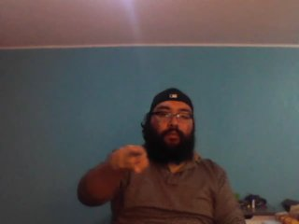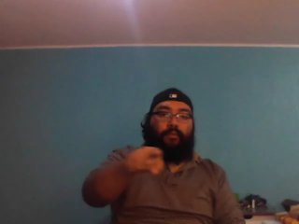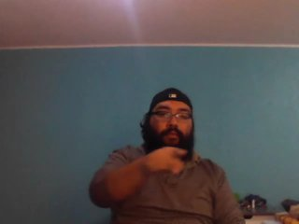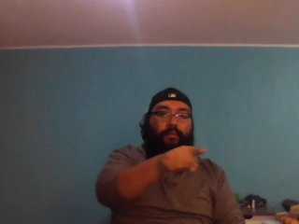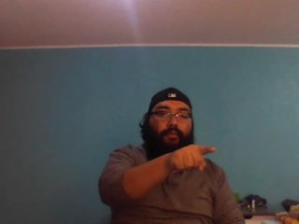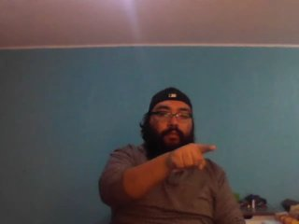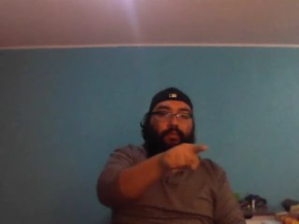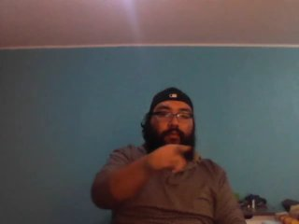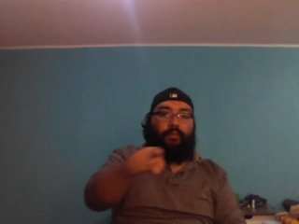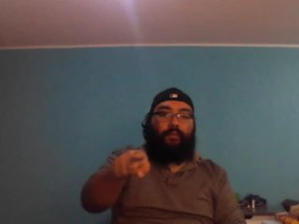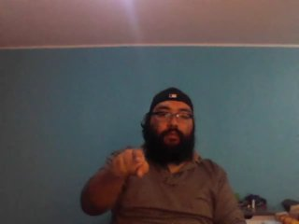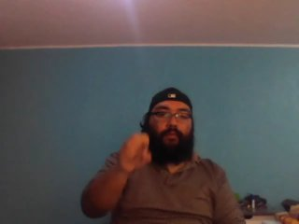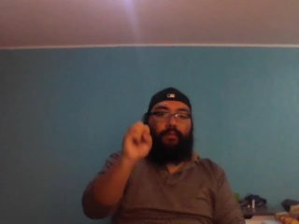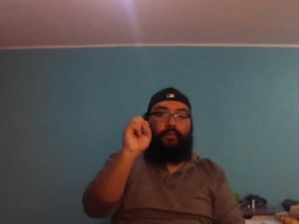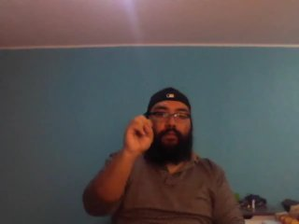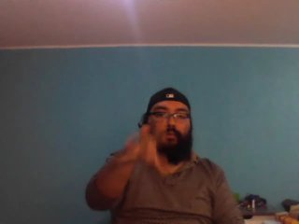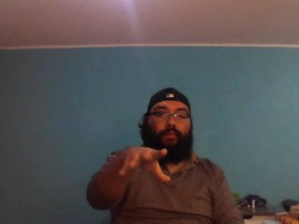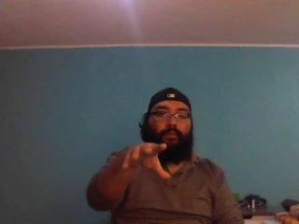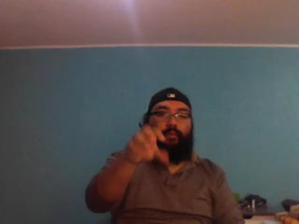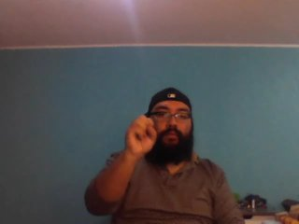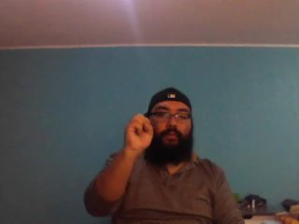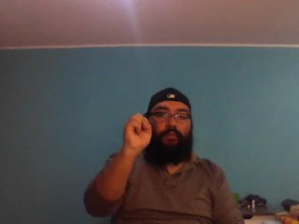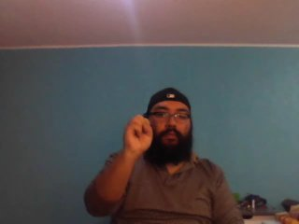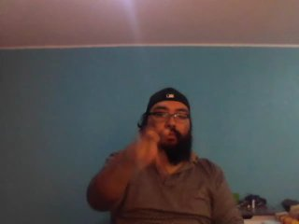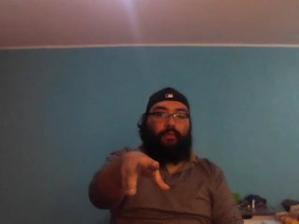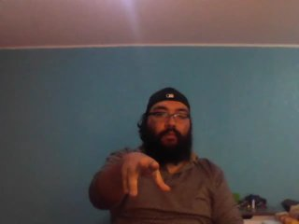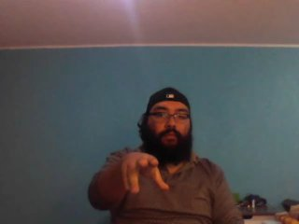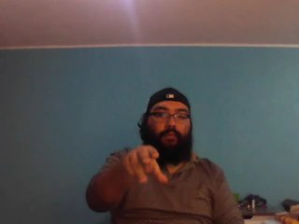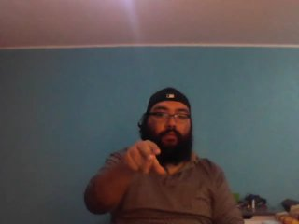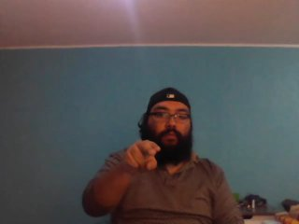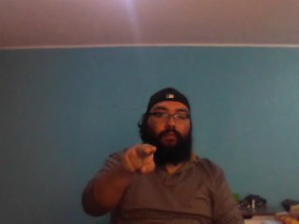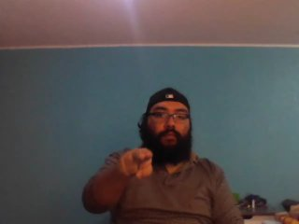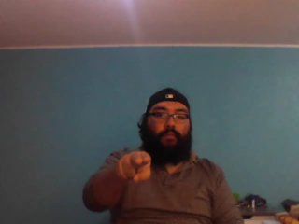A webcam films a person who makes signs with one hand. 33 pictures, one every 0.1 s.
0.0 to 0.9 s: Pointing with one finger.
1.0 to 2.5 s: Open twice.
2.6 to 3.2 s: Pointing with two fingers.
